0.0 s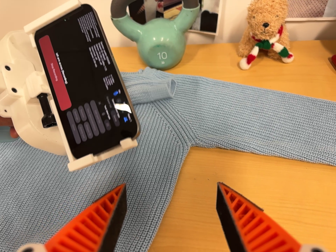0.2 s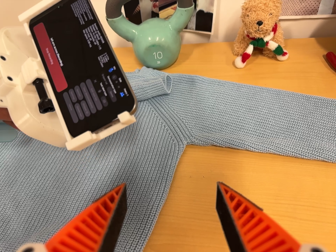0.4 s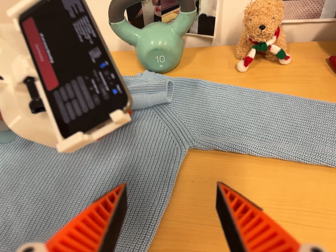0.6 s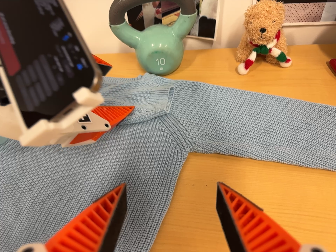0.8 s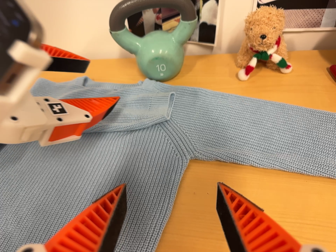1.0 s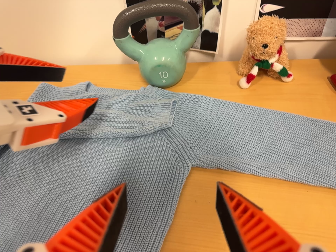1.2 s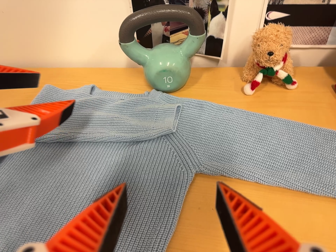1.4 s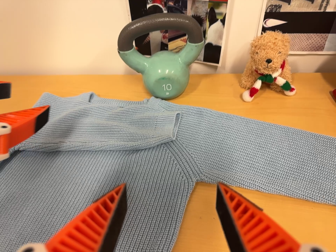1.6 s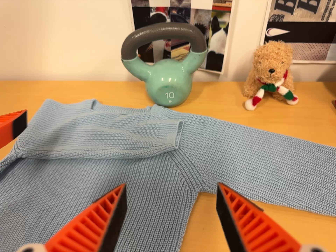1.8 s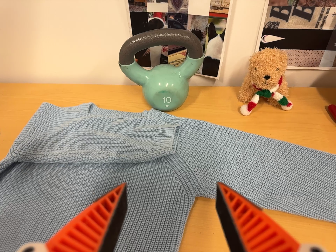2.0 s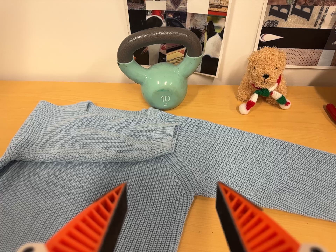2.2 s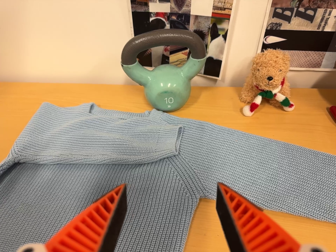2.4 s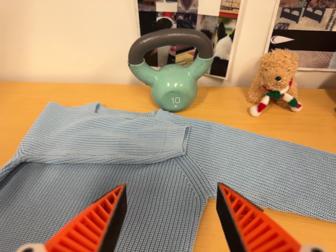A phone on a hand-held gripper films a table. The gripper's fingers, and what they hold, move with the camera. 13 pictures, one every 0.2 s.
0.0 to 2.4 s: The camera travels toward the top of its view and to its left, about 7 cm, so close, fixed things drift downward.
The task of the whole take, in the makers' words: left arm across.
The film runs forward here.
